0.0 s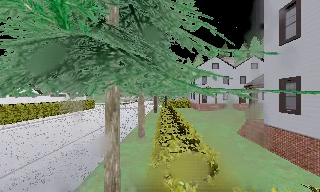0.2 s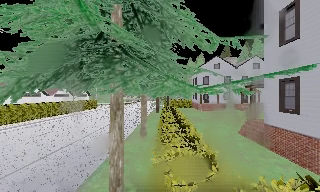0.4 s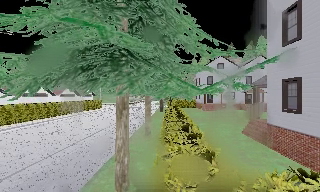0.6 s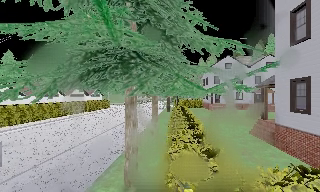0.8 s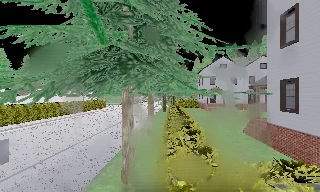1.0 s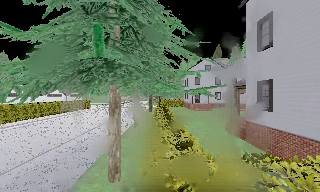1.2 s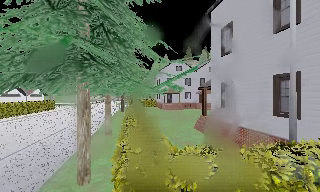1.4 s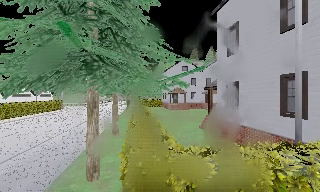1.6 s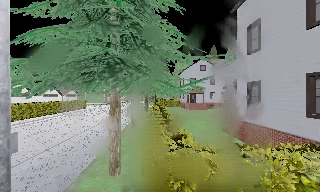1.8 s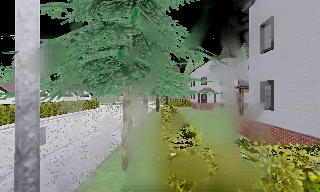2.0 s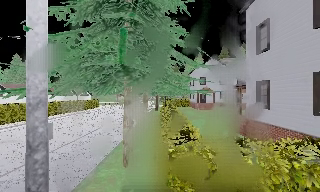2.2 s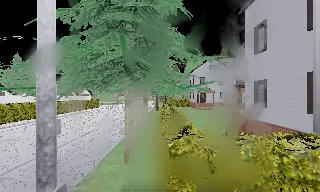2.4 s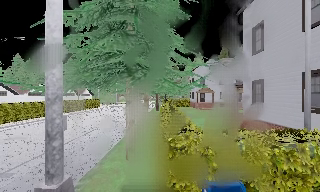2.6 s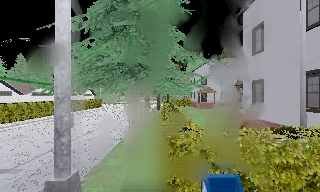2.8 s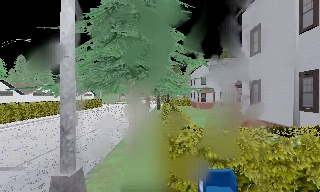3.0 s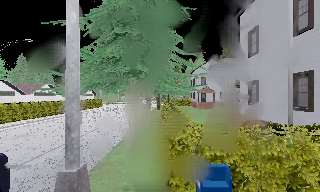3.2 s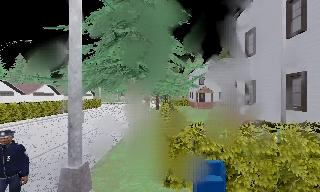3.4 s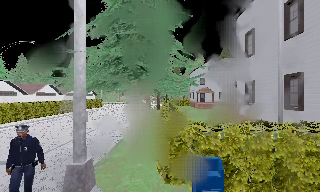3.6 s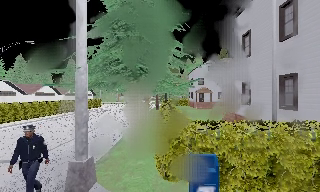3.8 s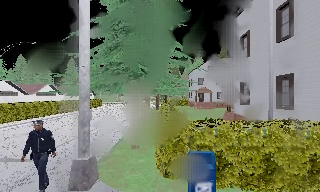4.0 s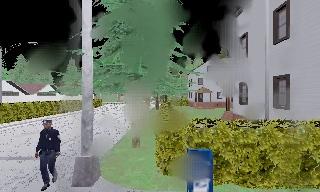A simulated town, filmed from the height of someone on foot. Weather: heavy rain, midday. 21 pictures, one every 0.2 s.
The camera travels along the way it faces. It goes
backward.
0.0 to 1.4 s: The camera travels backward, about 1 m, so what stands in front gets smaller.
1.4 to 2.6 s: The scene slides to the right, as the camera pans about 10 degrees to its left. It travels backward, about 1 m, so what stands in front gets smaller.
2.6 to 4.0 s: The camera travels backward, about 1 m, so what stands in front gets smaller.
The film runs backward here.
